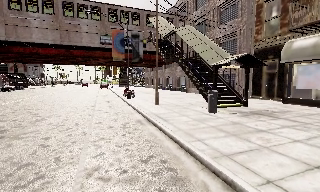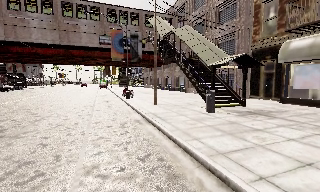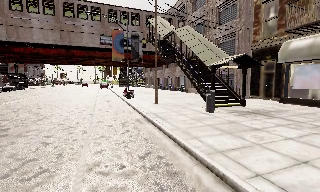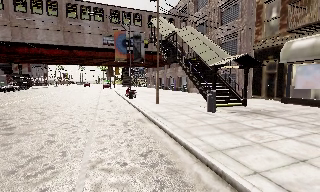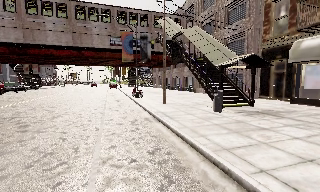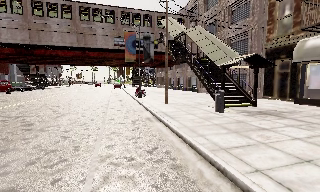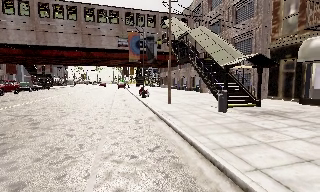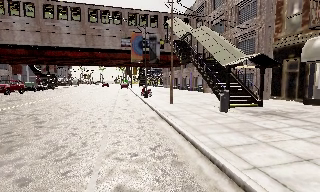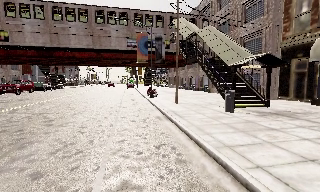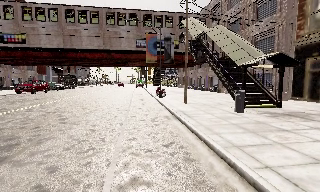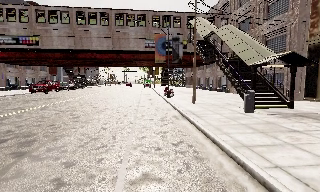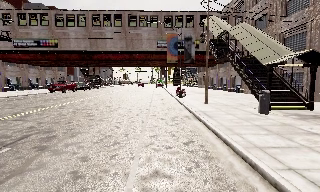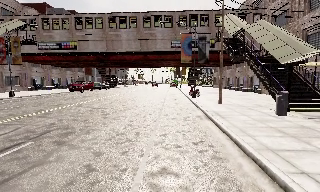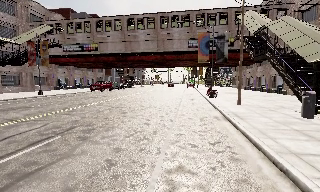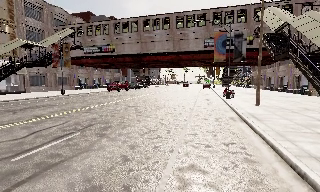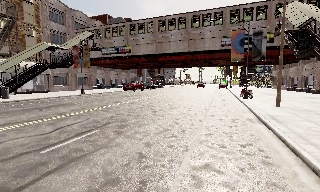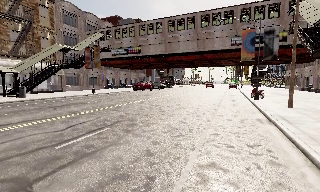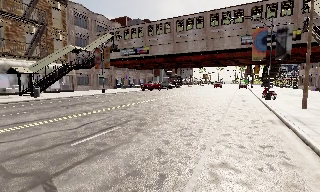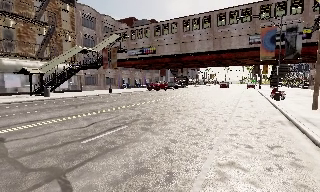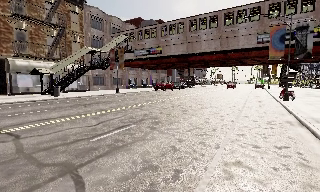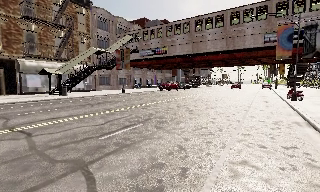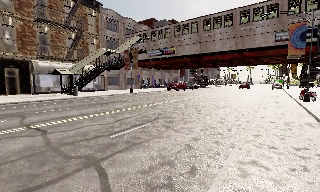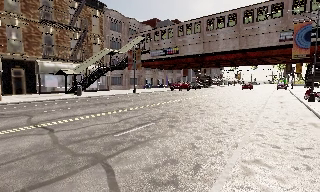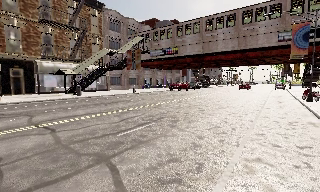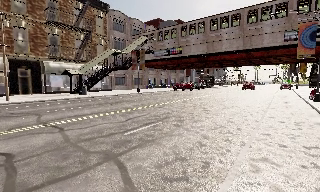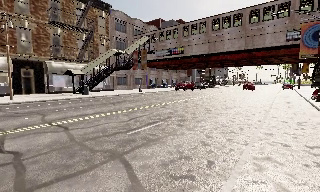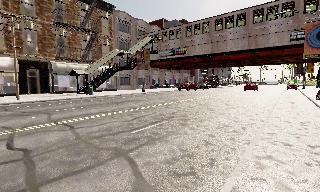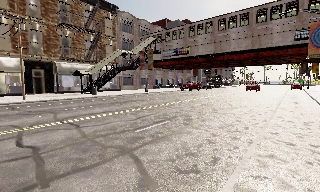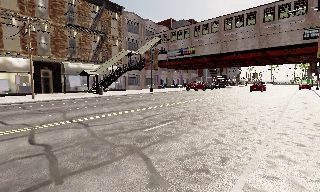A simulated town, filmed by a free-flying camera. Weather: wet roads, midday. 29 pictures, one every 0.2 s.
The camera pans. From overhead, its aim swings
counterclockwise.
The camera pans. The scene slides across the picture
to the right.
0.0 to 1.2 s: The camera travels backward, about 0.5 m, so what stands in front gets smaller.
1.2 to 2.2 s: The scene slides to the right, as the camera pans about 15 degrees to its left.
2.2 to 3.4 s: The scene slides to the right, as the camera pans about 30 degrees to its left. It travels backward, about 0.5 m, so what stands in front gets smaller.
3.4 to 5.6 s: The camera pans to its left, which is counterclockwise from overhead, by about 15 degrees. It travels backward and to its left, about 1 m, so what stands in front gets smaller.
The film runs backward here.
